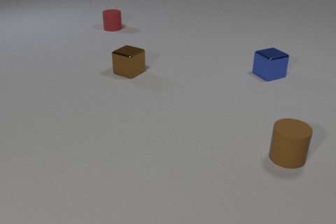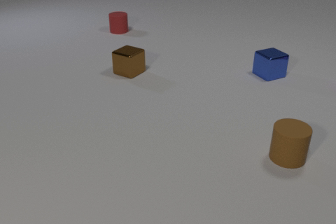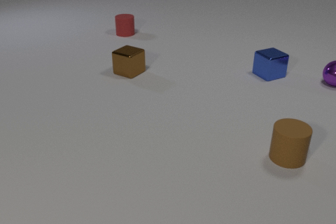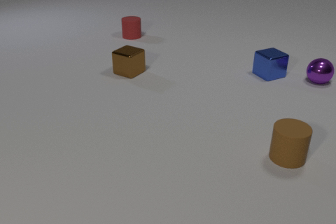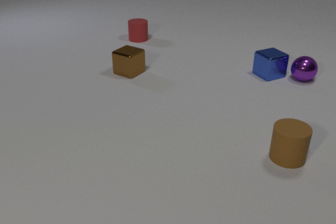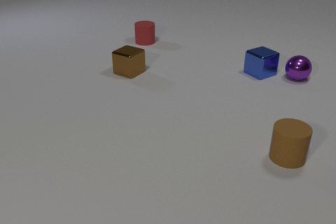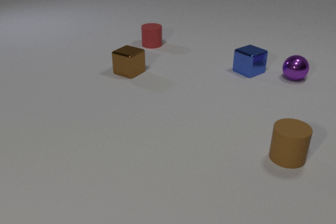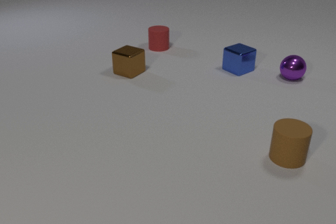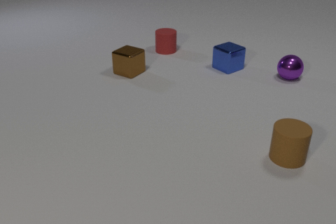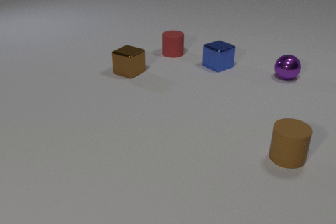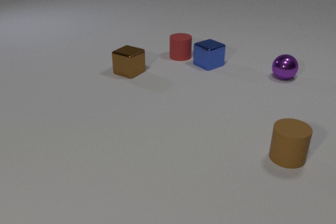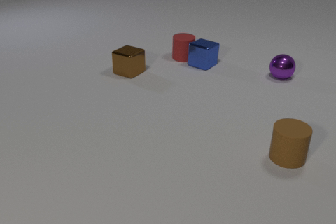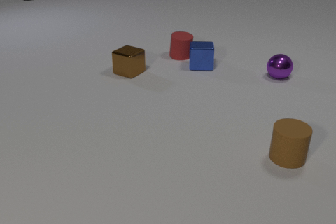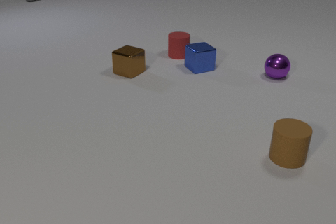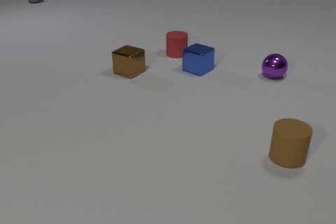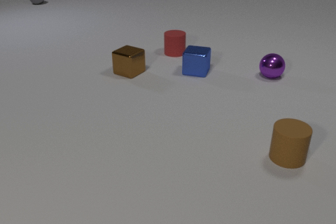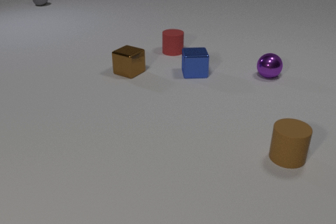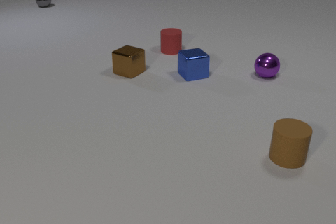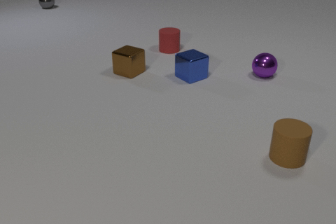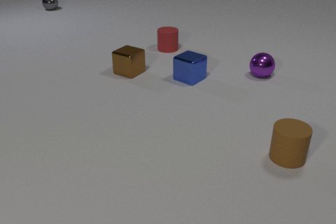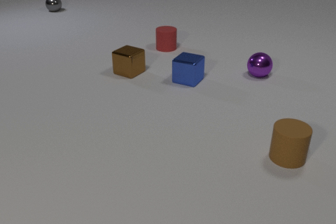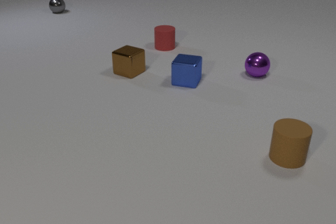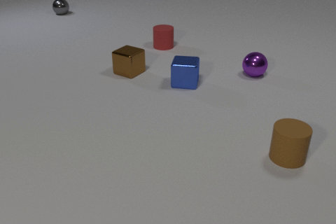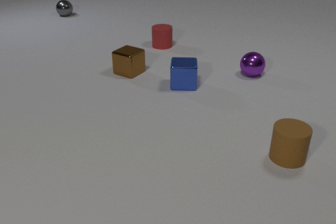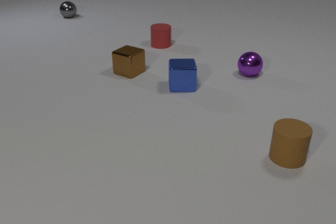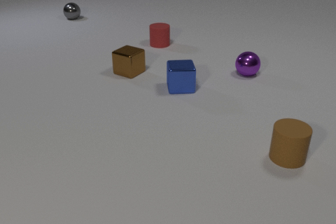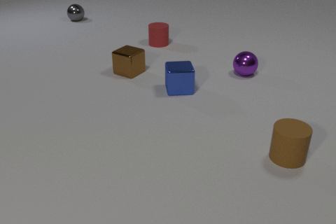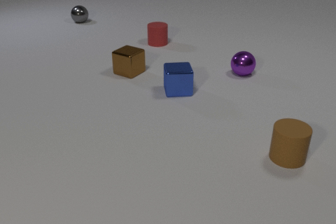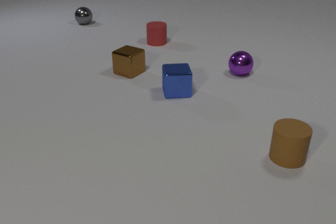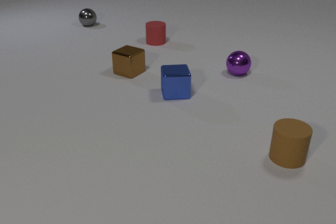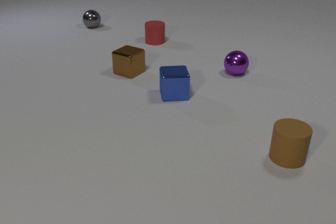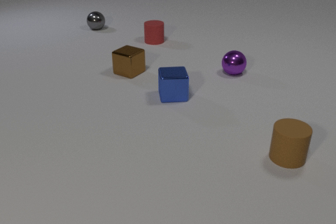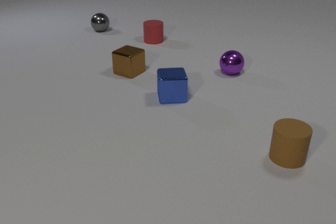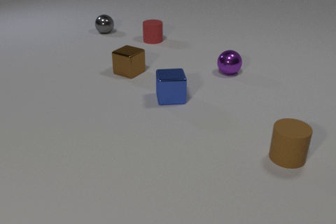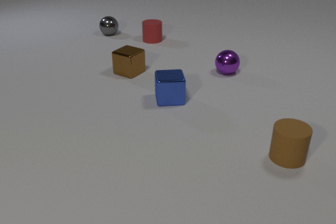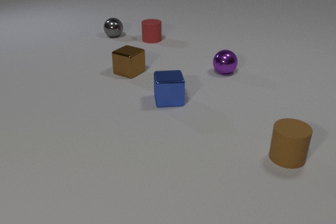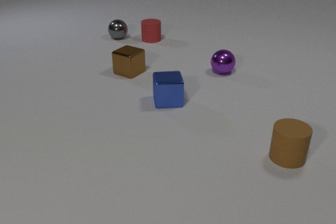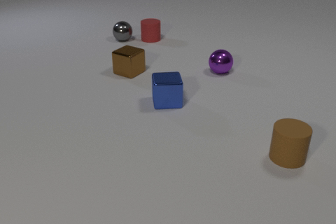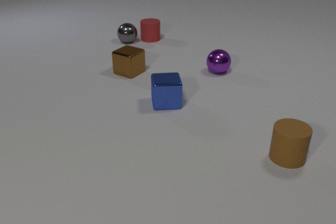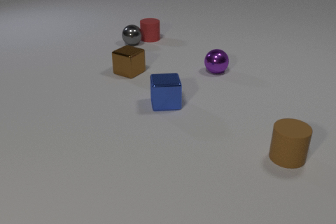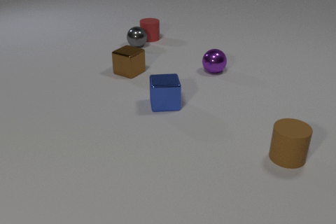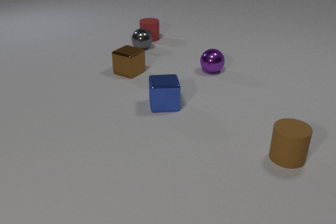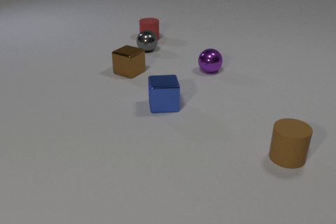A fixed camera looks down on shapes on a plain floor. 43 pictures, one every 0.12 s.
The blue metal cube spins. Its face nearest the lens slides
to the right.
The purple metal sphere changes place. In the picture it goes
to the left.
0.00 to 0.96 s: The purple metal sphere comes in at the right edge, rolls to the left. The blue metal cube slides to the left. The red rubber cylinder slides toward the camera and to the right. The purple metal sphere and the blue metal cube collide.
0.96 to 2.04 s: The purple metal sphere rolls to the left. The blue metal cube slides to the left and toward the camera, spins counterclockwise seen from above by about 165 degrees, its near face sliding to the right. The gray metal sphere comes in at the top edge, rolls toward the camera and to the right. The red rubber cylinder slides to the right. The blue metal cube and the red rubber cylinder collide.
2.04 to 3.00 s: The purple metal sphere rolls to the left. The blue metal cube slides toward the camera, spins so that its near face slides to the right, counterclockwise seen from above. The gray metal sphere rolls toward the camera and to the right. The red rubber cylinder slides away from the camera and to the left.
3.00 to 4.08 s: The purple metal sphere rolls to the left. The blue metal cube slides toward the camera and to the left. The gray metal sphere rolls toward the camera and to the right. The red rubber cylinder slides away from the camera and to the left.
4.08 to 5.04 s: The purple metal sphere rolls to the left. The blue metal cube slides toward the camera and to the left. The gray metal sphere rolls toward the camera and to the right. The red rubber cylinder slides away from the camera.
Are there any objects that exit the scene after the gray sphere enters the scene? no.
How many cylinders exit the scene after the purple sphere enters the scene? 0.
What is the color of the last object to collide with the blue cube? red.
